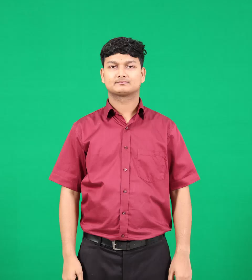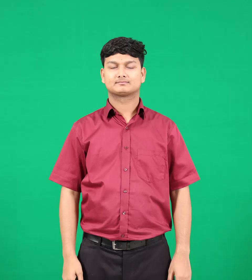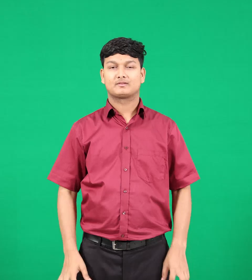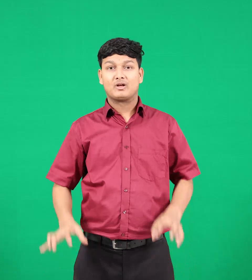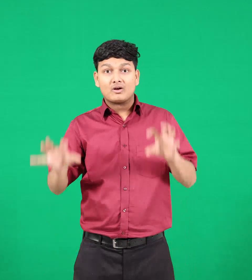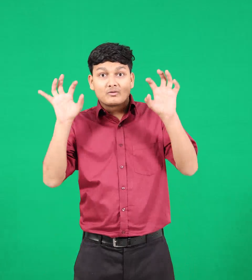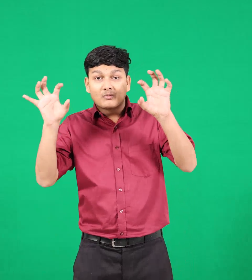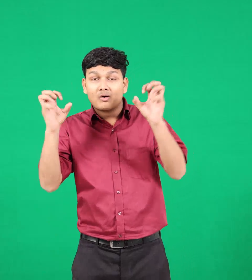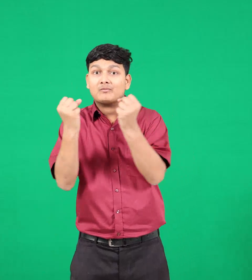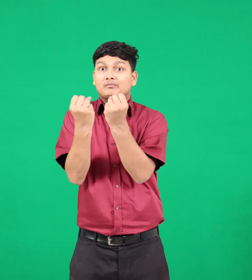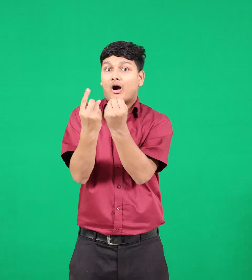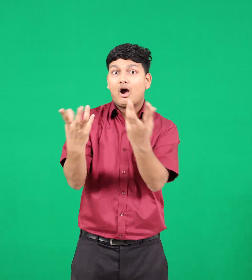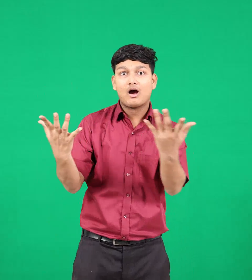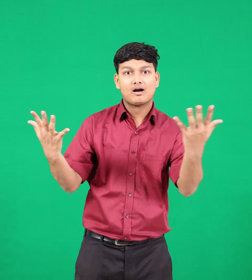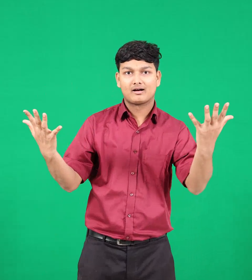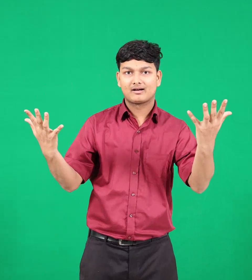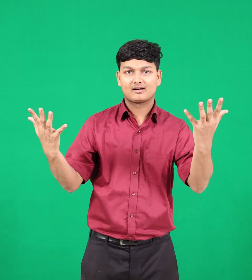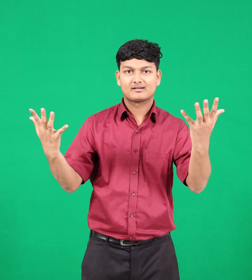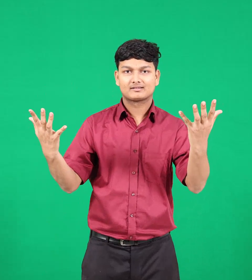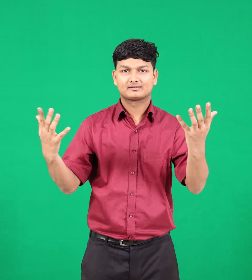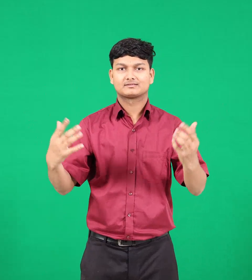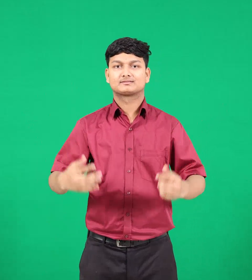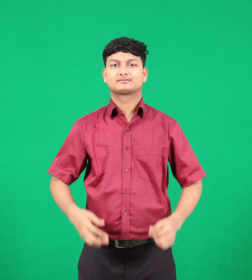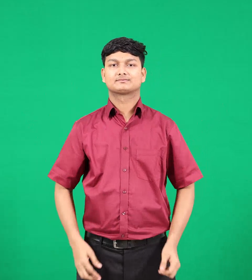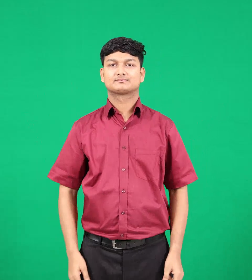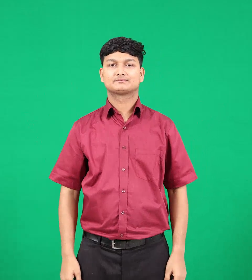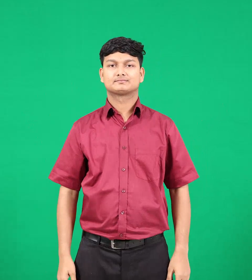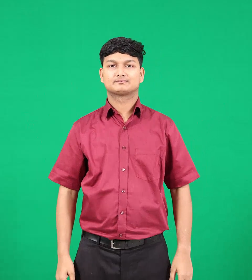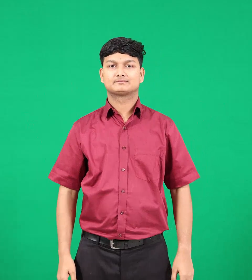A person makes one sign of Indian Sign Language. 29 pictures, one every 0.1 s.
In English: ghosts
